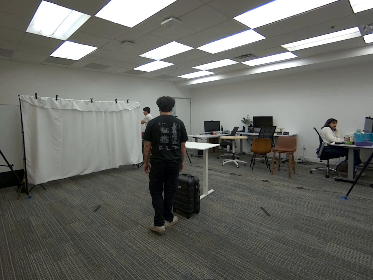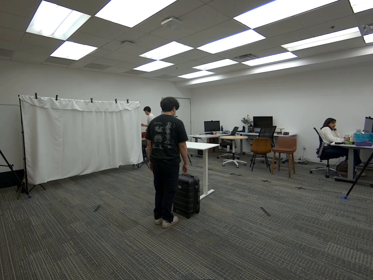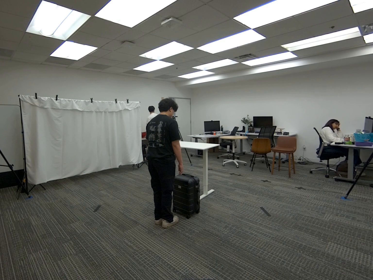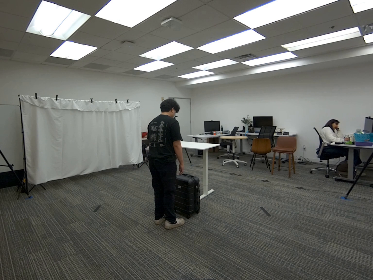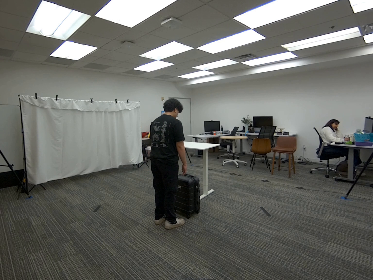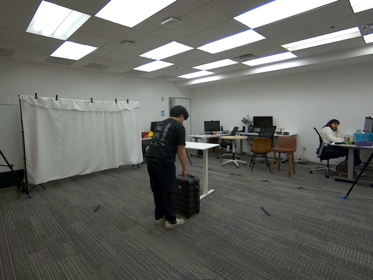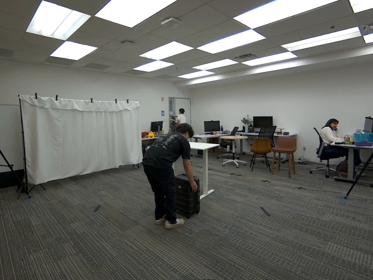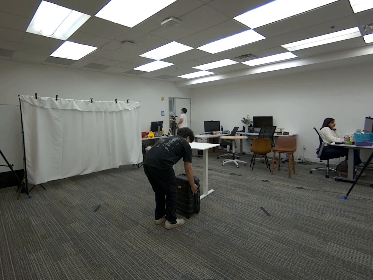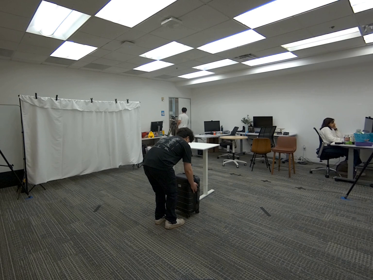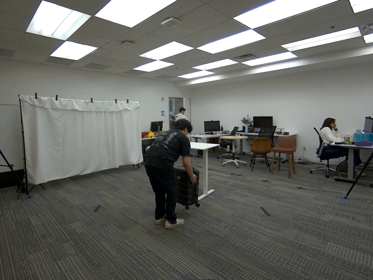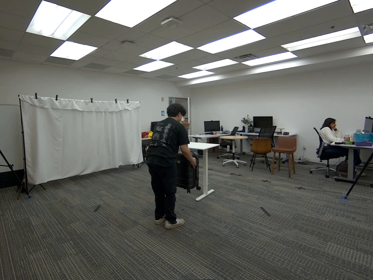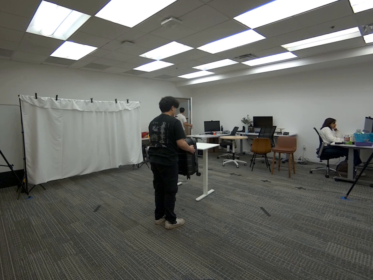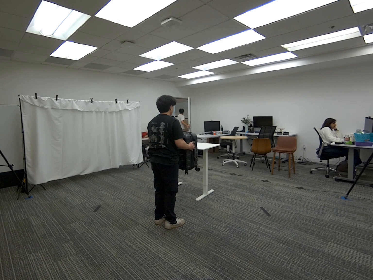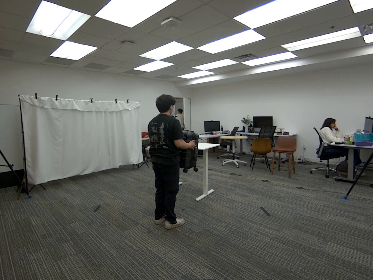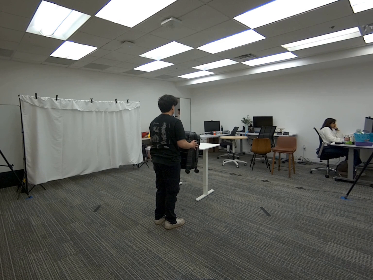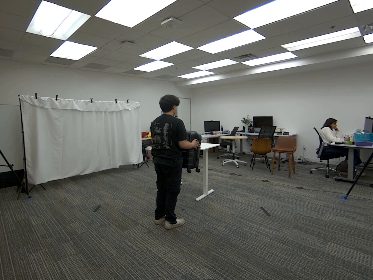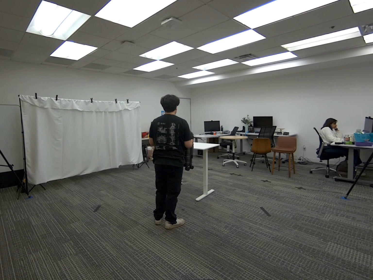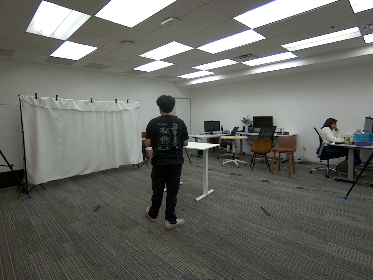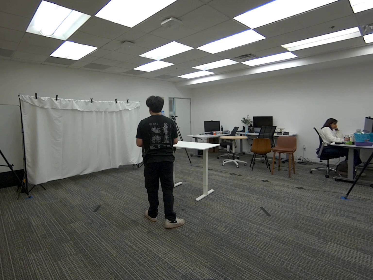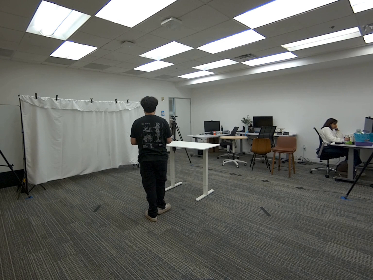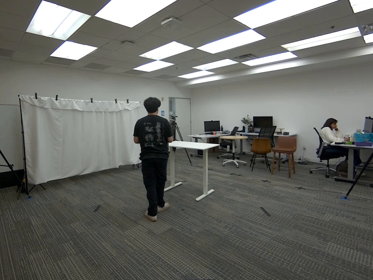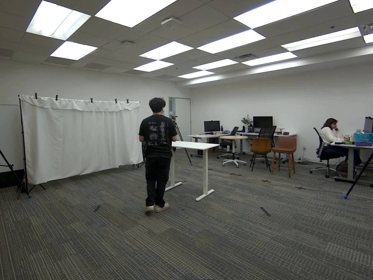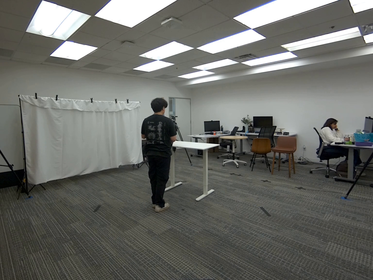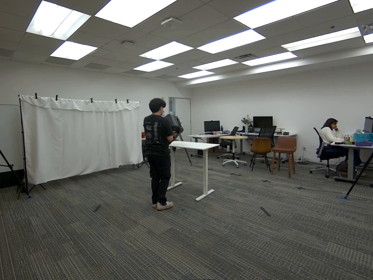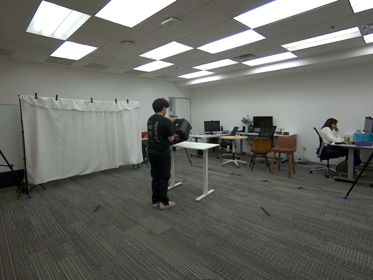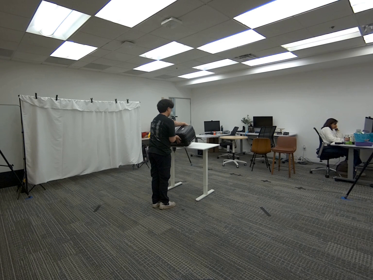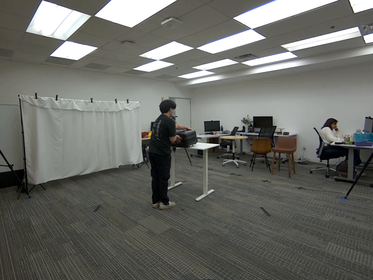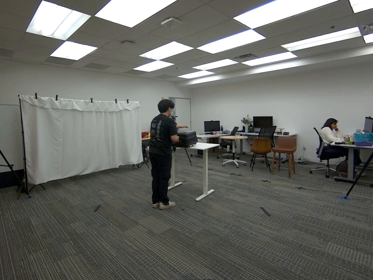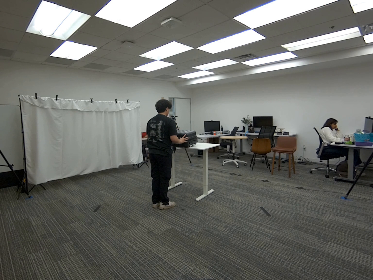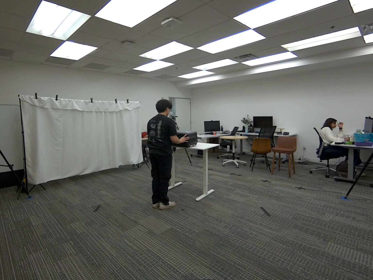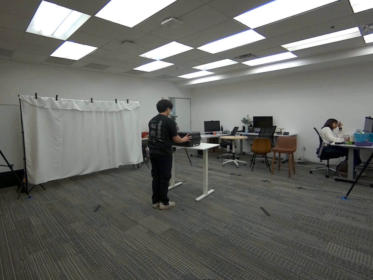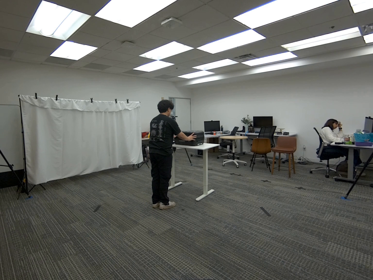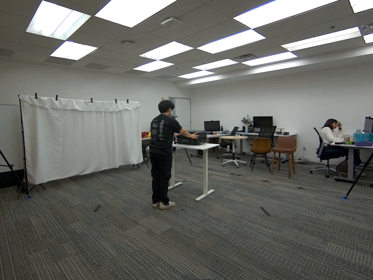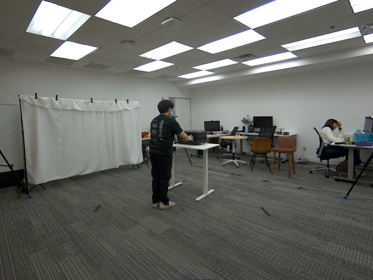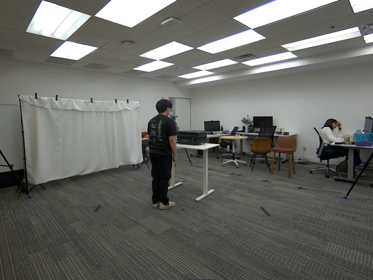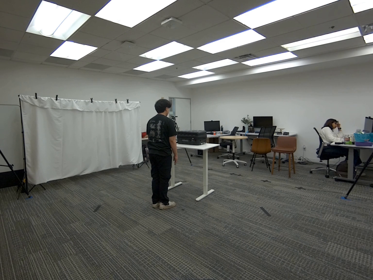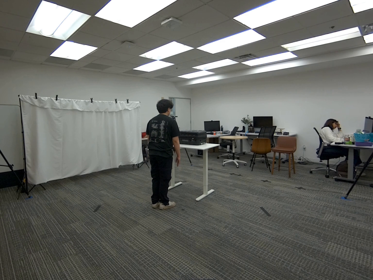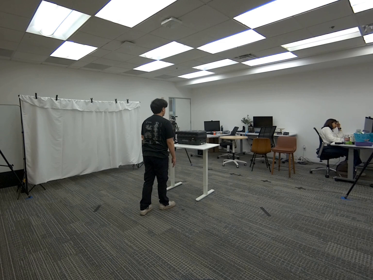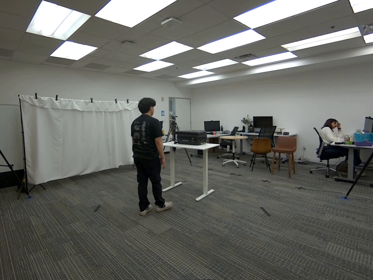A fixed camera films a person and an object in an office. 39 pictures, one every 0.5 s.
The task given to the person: Walk over to the luggage on the ground within the bounding area and pick up the luggage using both hands and place the luggage on the white desk and push the luggage away from you on the white desk.
